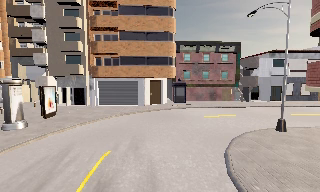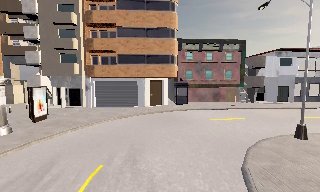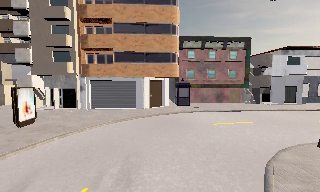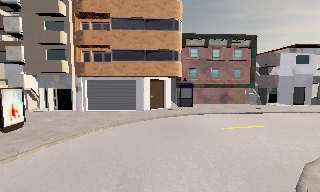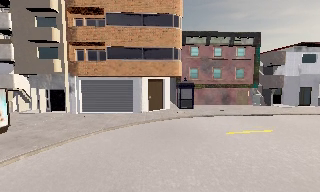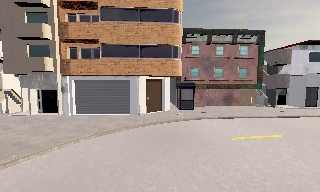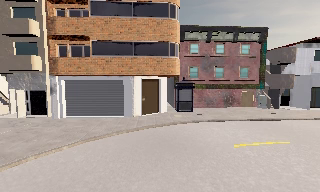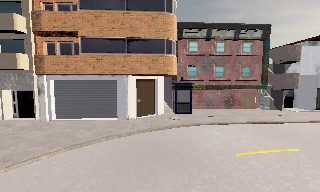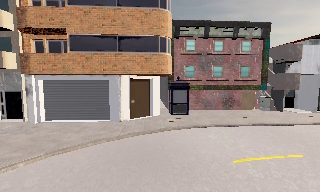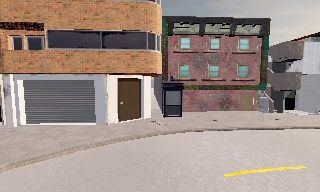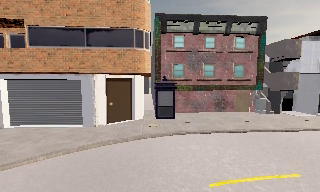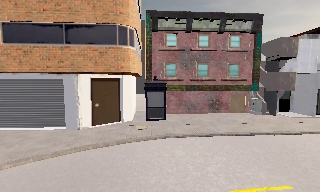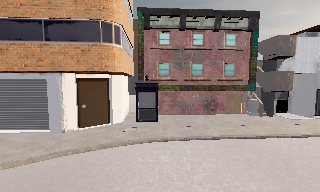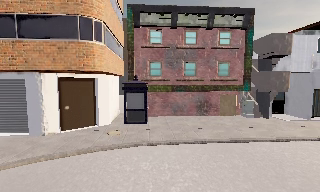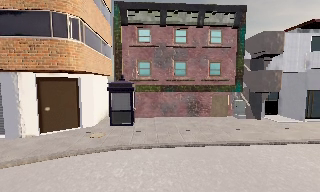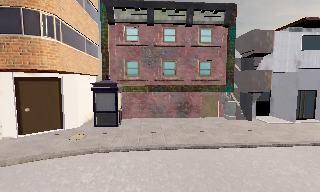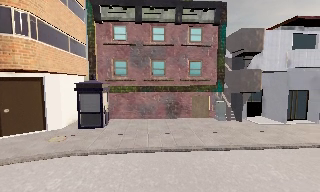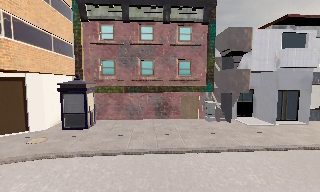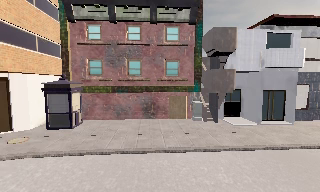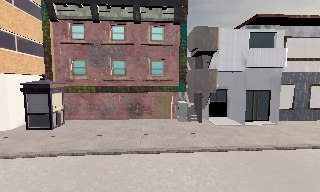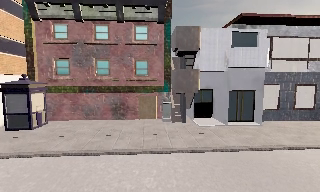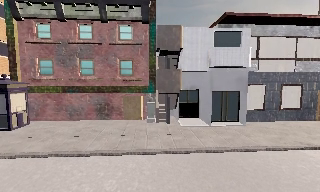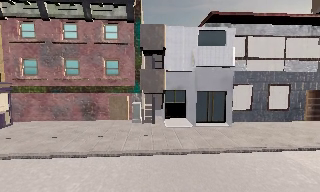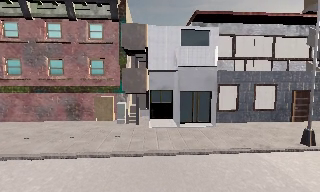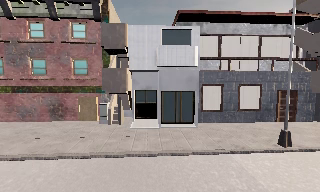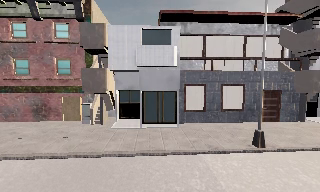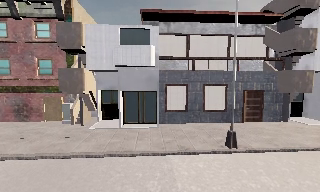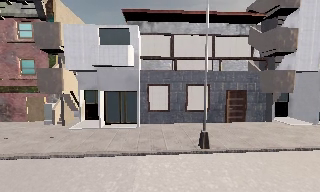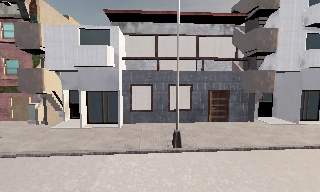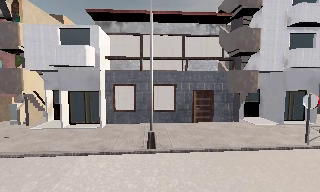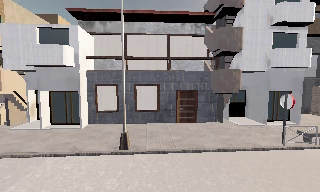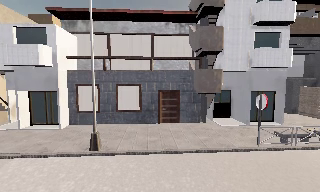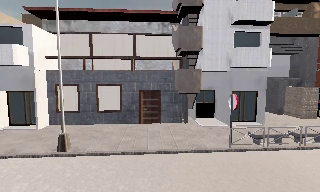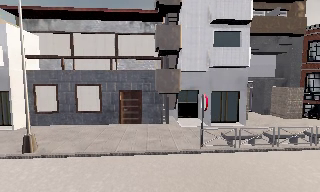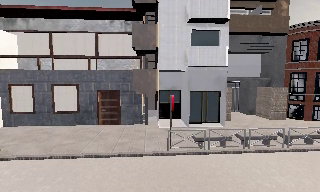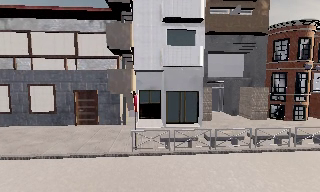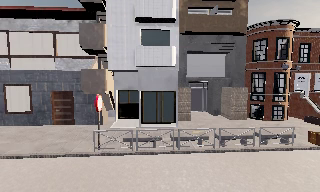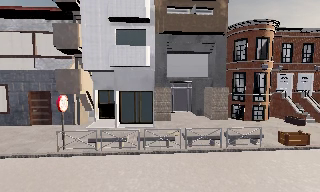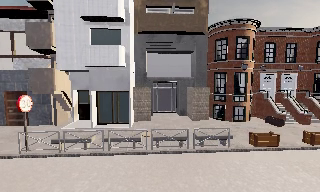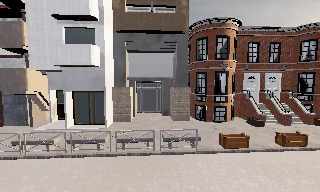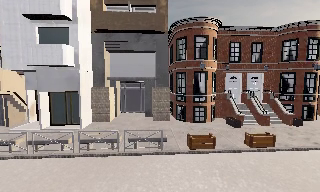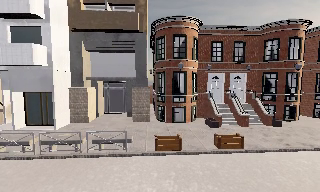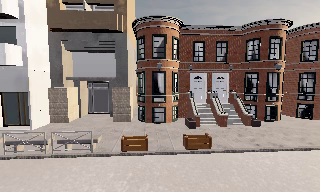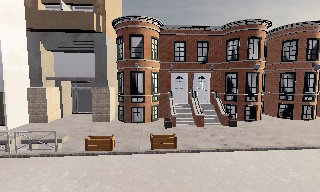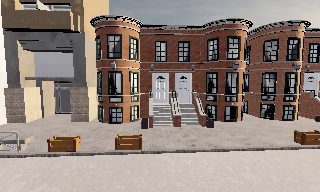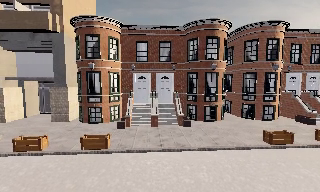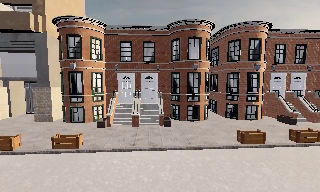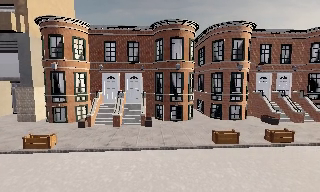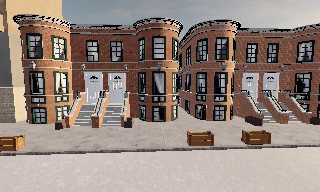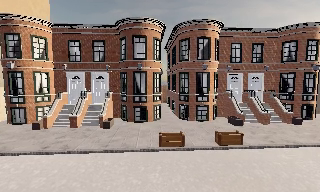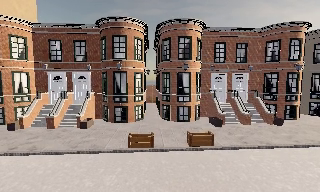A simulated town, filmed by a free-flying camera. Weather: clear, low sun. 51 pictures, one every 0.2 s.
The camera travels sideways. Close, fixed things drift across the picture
to the left.
0.0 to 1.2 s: The camera travels forward, about 6 m, so what stands in front looms larger.
1.2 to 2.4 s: The camera travels forward and to its right, about 5 m, so what stands in front looms larger.
2.4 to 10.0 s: The camera travels to its right, about 45 m, so close, fixed things drift to the left.
The film runs forward here.
